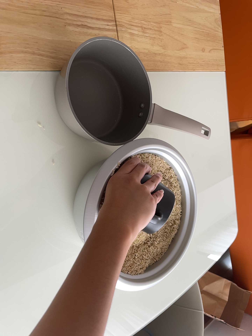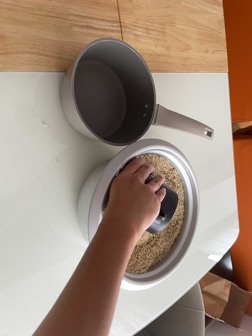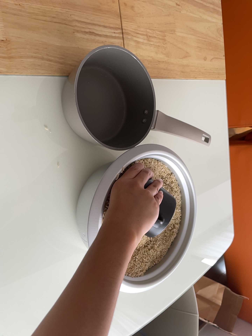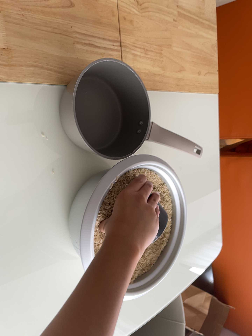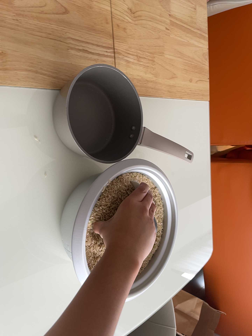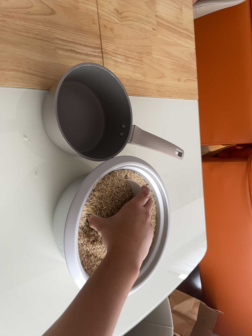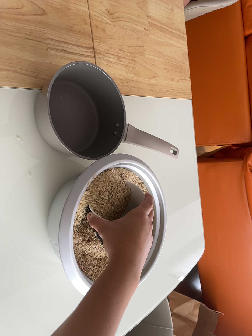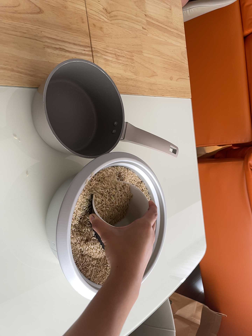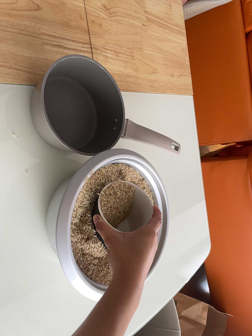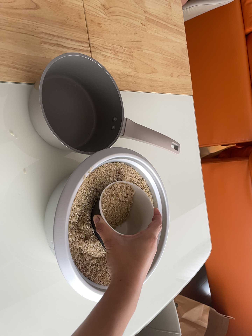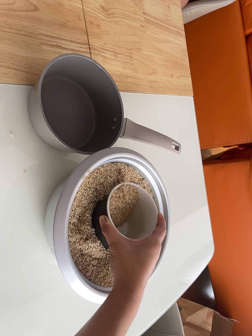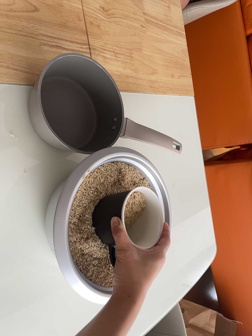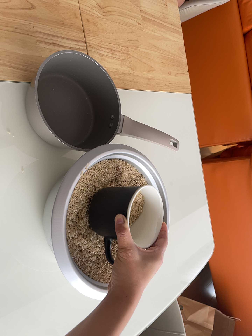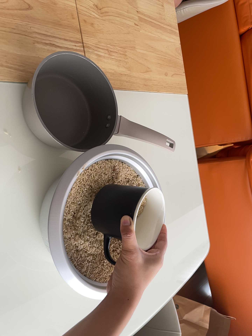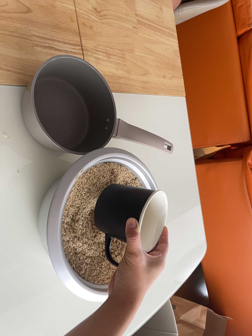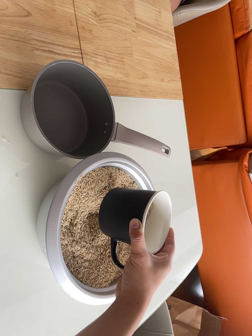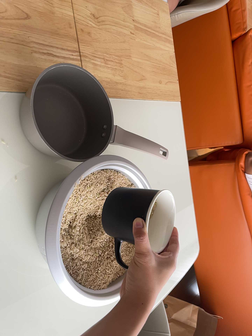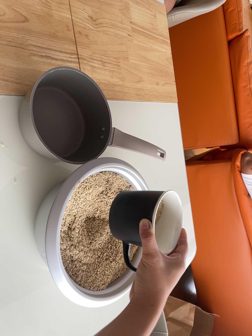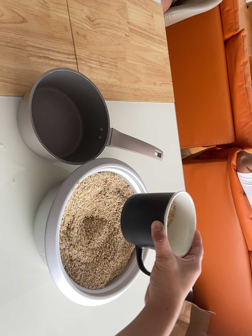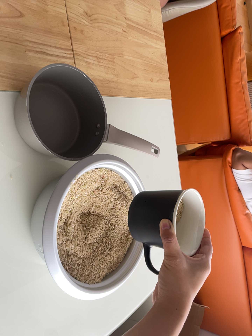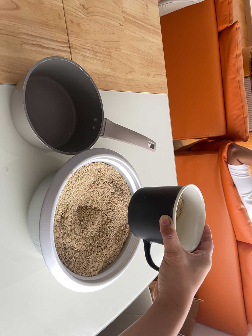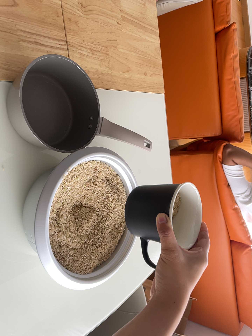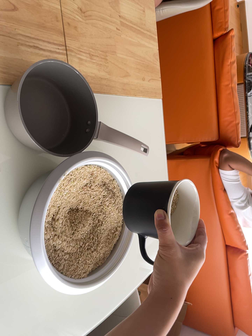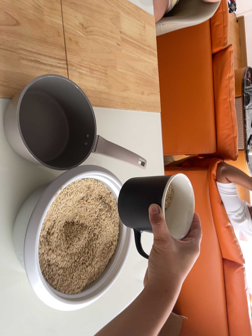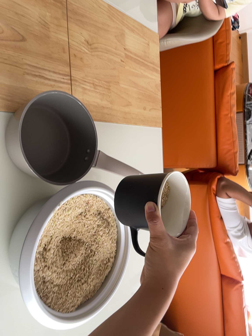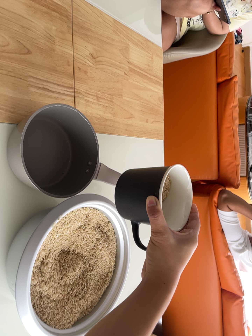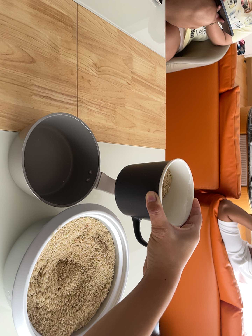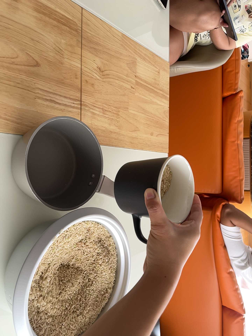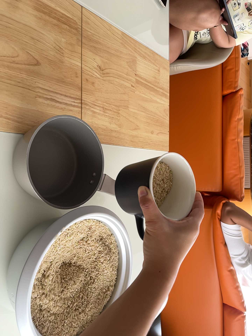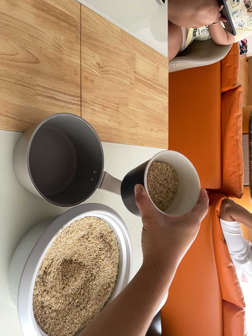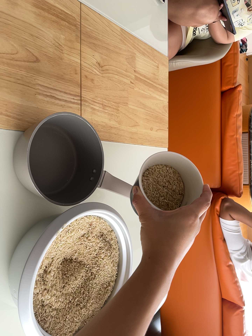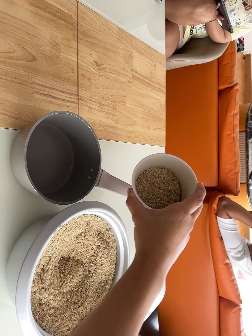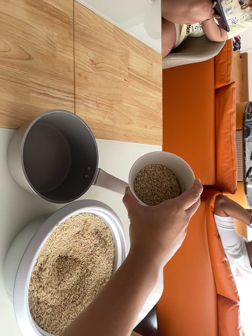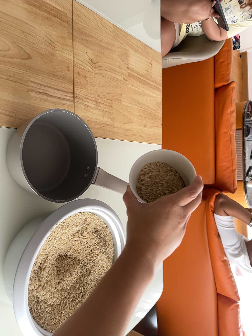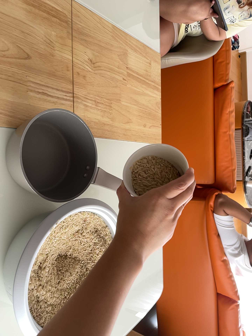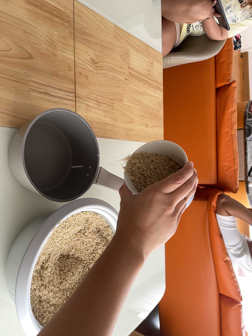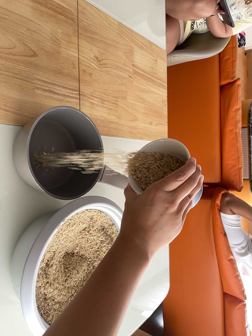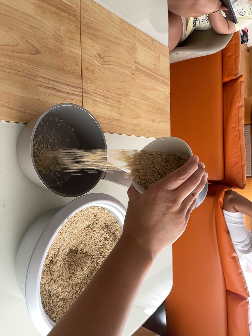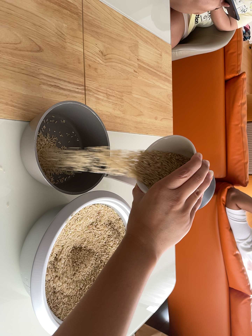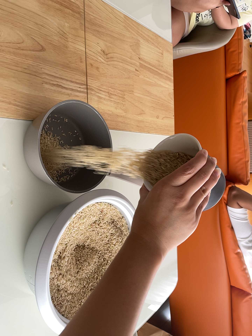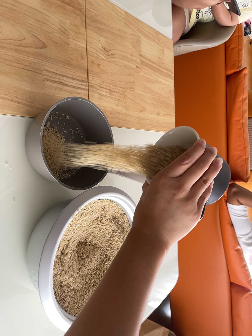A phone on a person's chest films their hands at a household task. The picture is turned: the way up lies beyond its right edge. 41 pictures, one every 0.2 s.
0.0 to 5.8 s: The camera pans to its right by about 10 degrees. It travels backward, about 6 cm, so what stands in front gets smaller. Its aim tips toward the top of its view by about 10 degrees, and the scene shifts downward.
5.8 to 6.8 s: The camera keeps its place and its aim.
6.8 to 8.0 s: The camera shifts only a little, or ends up much as it began.
The film runs forward here.
